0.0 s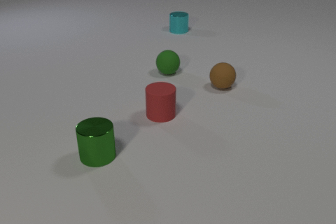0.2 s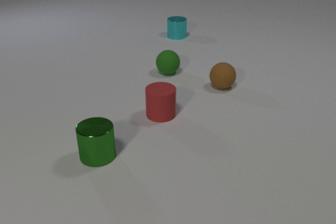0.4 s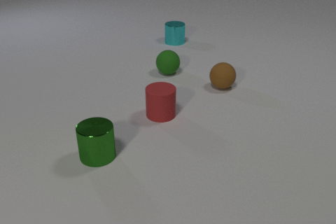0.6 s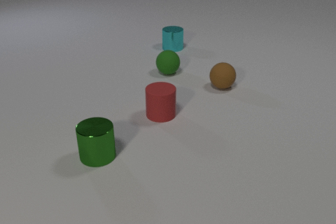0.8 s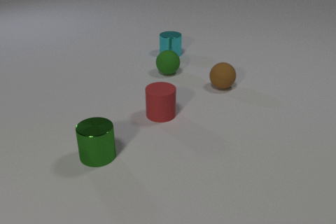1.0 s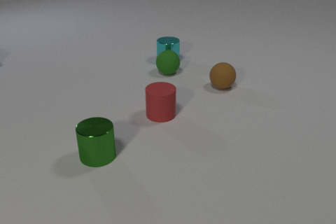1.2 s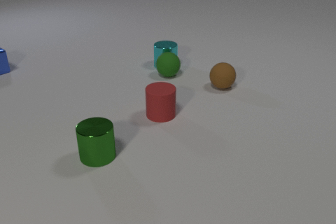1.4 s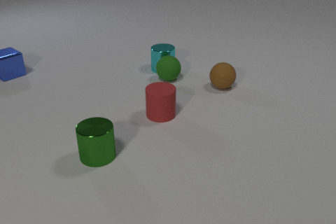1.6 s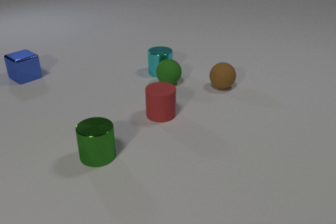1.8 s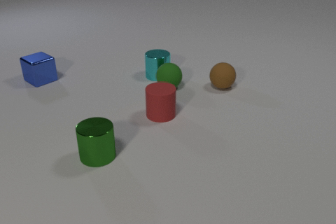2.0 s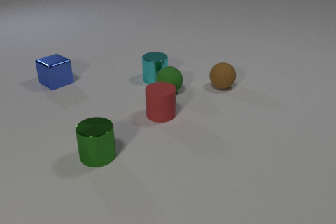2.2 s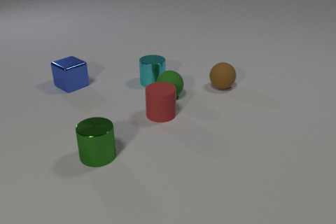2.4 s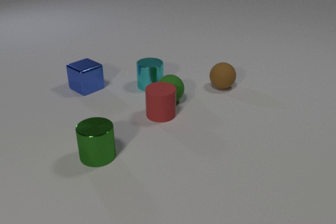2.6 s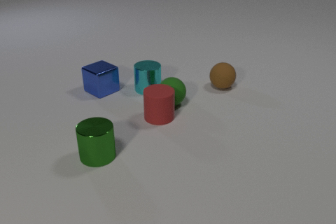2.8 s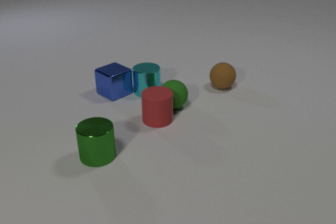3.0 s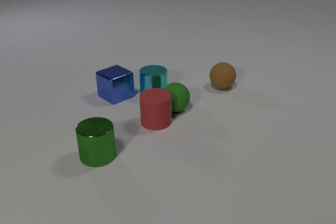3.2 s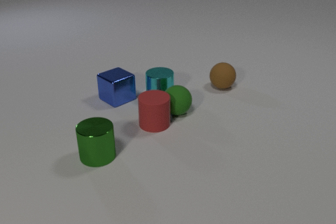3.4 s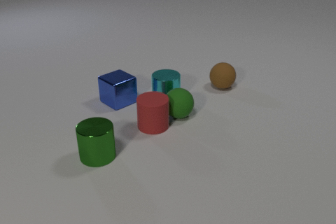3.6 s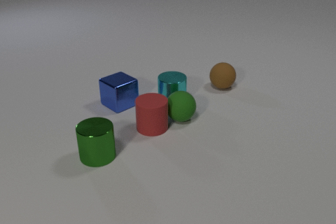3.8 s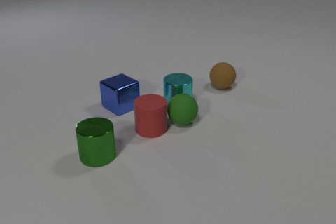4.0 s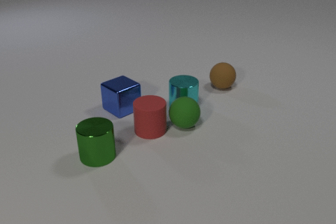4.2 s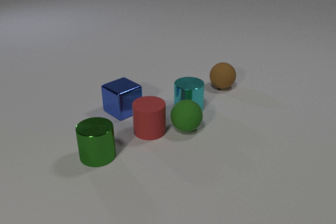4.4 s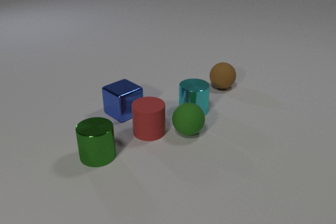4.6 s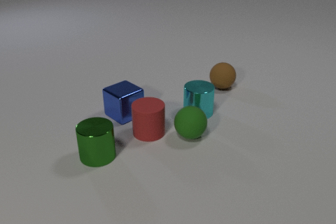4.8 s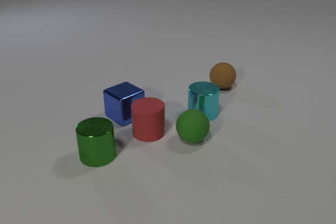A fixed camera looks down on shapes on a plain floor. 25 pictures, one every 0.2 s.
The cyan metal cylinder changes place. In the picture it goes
toward the camera.
The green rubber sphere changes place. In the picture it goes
toward the camera.
0.0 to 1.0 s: The cyan metal cylinder slides toward the camera.
1.0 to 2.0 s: The cyan metal cylinder slides toward the camera. The green rubber sphere rolls toward the camera. The blue metal cube comes in at the left edge, slides to the right and toward the camera. The cyan metal cylinder and the green rubber sphere collide.
2.0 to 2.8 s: The cyan metal cylinder slides toward the camera. The green rubber sphere rolls toward the camera. The red rubber cylinder slides toward the camera. The blue metal cube slides to the right and toward the camera. The green rubber sphere and the red rubber cylinder collide. The cyan metal cylinder and the blue metal cube collide.
2.8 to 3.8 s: The cyan metal cylinder slides to the right and toward the camera. The green rubber sphere rolls toward the camera. The red rubber cylinder slides toward the camera. The blue metal cube slides toward the camera.
3.8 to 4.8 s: The cyan metal cylinder slides to the right and toward the camera. The green rubber sphere rolls toward the camera. The red rubber cylinder slides toward the camera. The blue metal cube slides toward the camera.
How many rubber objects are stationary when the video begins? 3.
What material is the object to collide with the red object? rubber.
How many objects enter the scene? 1.
